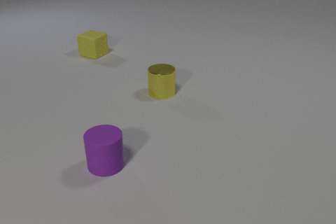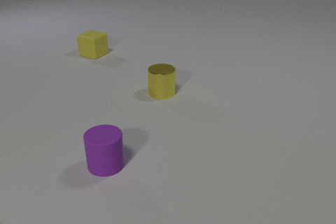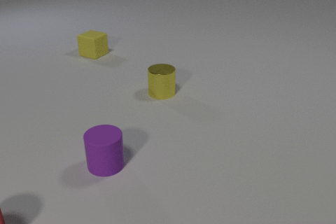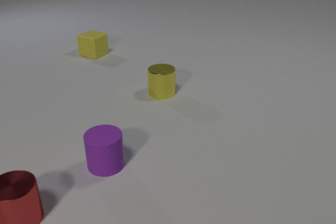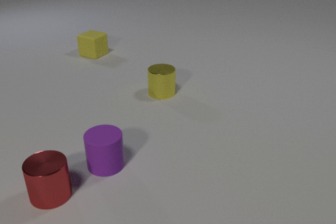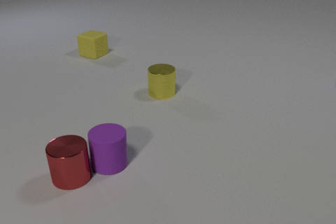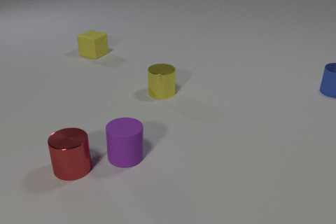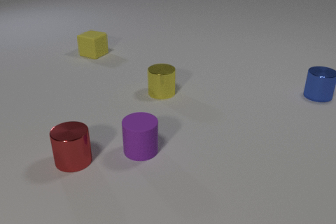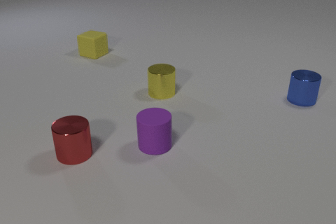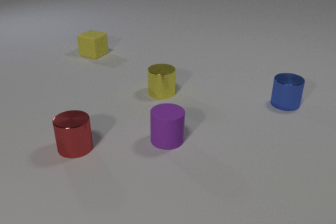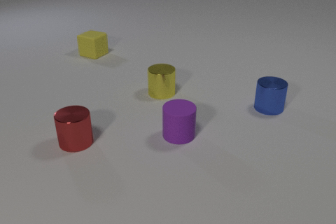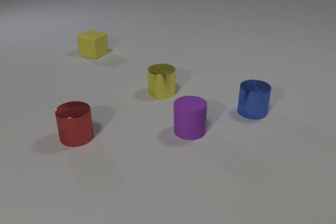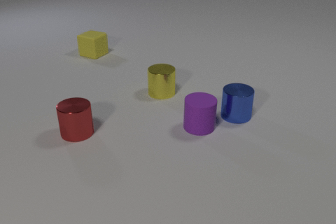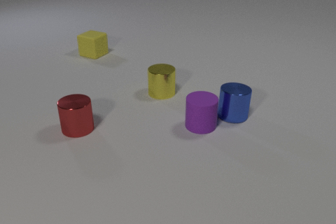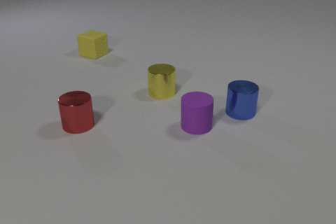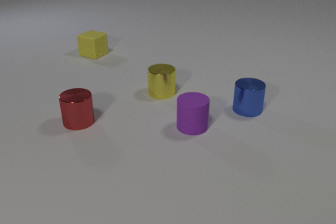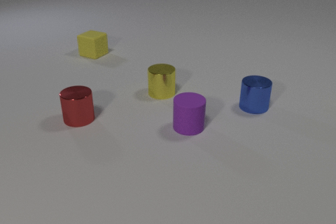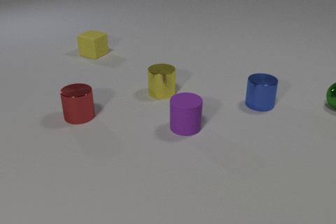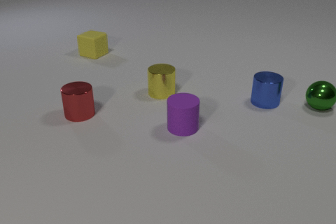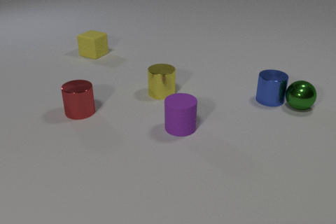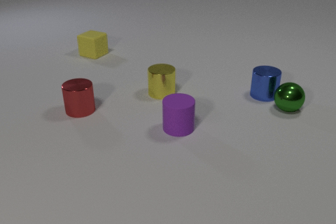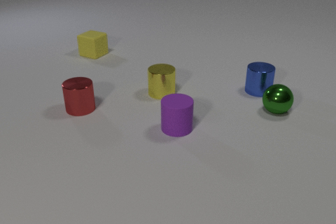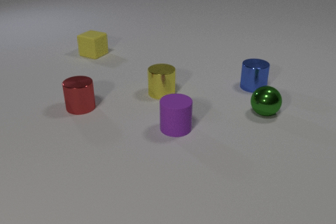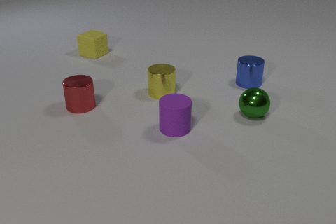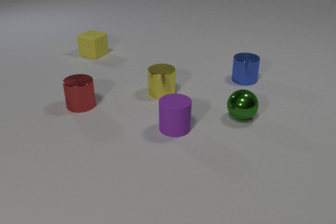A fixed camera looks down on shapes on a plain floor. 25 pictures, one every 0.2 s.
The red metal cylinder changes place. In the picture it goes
away from the camera.
0.0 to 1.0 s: The red metal cylinder comes in at the left edge, slides to the right and away from the camera. The red metal cylinder and the purple rubber cylinder collide.
1.0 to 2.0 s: The red metal cylinder slides away from the camera. The purple rubber cylinder slides to the right and away from the camera. The blue metal cylinder slides to the left and toward the camera.
2.0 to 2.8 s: The red metal cylinder slides away from the camera. The purple rubber cylinder slides away from the camera and to the right. The blue metal cylinder slides to the left and toward the camera. The purple rubber cylinder and the blue metal cylinder collide.
2.8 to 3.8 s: The red metal cylinder slides away from the camera. The purple rubber cylinder slides to the left. The green metal sphere comes in at the right edge, rolls to the left. The blue metal cylinder slides away from the camera and to the right. The green metal sphere and the blue metal cylinder collide.
3.8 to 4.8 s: The red metal cylinder slides away from the camera. The green metal sphere rolls to the left and toward the camera. The blue metal cylinder slides away from the camera and to the left.
How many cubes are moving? 0.
What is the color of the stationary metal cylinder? yellow.
What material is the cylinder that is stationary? metal.
